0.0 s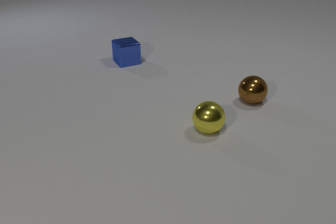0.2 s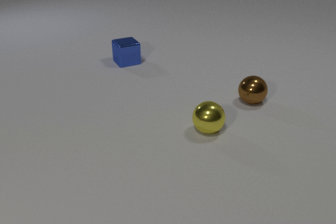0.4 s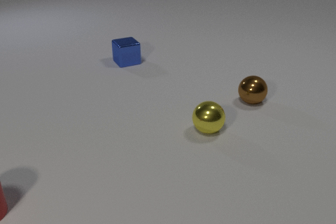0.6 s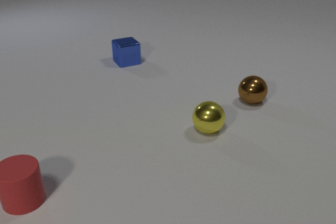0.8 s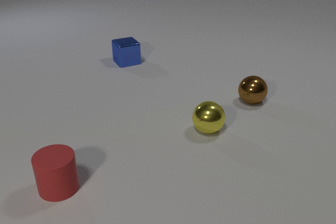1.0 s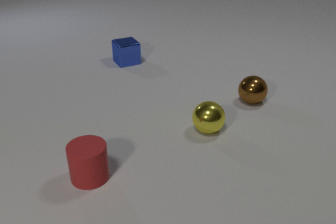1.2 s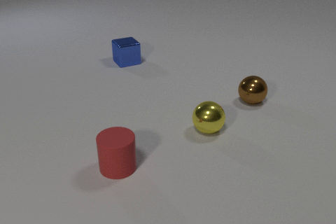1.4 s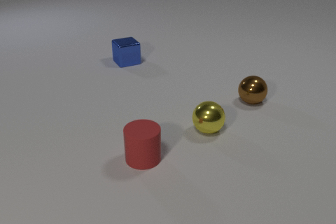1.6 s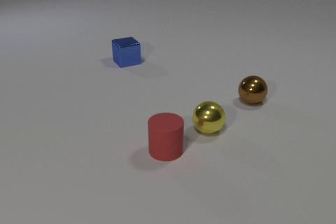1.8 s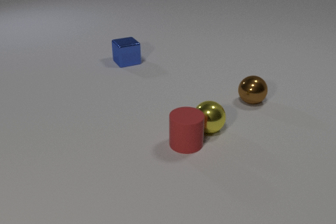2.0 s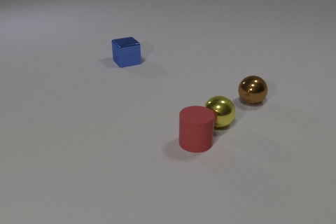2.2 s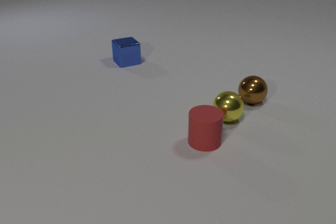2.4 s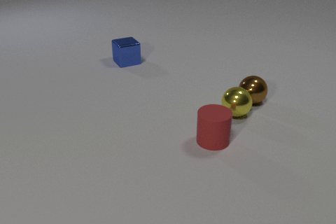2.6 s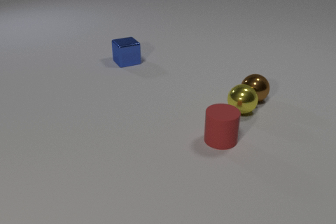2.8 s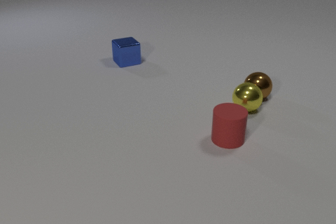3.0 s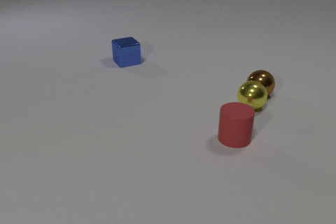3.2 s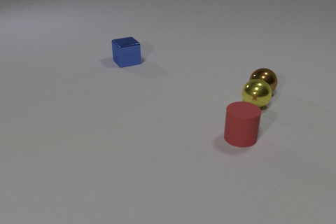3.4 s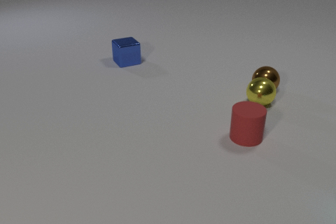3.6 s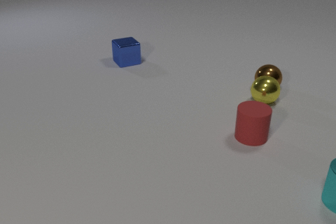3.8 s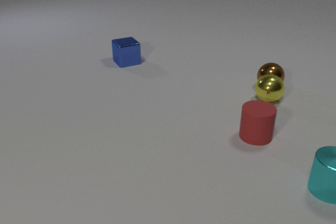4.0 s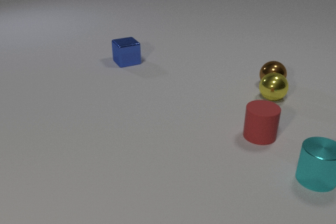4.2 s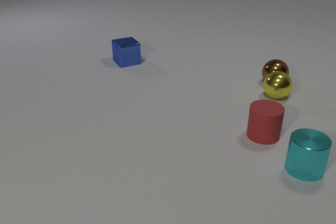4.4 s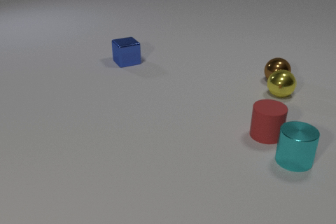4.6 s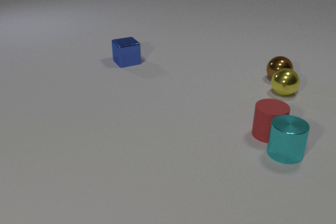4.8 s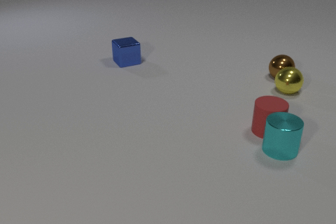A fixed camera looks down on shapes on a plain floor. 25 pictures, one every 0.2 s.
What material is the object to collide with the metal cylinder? rubber.
Are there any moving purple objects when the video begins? no.
How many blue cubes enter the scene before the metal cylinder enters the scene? 0.
0.0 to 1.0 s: The red rubber cylinder comes in at the left edge, slides to the right.
1.0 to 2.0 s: The red rubber cylinder slides to the right and away from the camera. The yellow metal sphere rolls away from the camera and to the right. The red rubber cylinder and the yellow metal sphere collide.
2.0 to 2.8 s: The red rubber cylinder slides to the right. The yellow metal sphere rolls away from the camera and to the right. The brown metal sphere rolls away from the camera. The yellow metal sphere and the brown metal sphere collide.
2.8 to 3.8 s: The red rubber cylinder slides to the right and away from the camera. The yellow metal sphere rolls away from the camera and to the right. The brown metal sphere rolls away from the camera and to the right. The cyan metal cylinder comes in at the right edge, slides to the left and away from the camera.
3.8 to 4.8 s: The red rubber cylinder slides away from the camera and to the right. The yellow metal sphere rolls away from the camera and to the right. The brown metal sphere rolls away from the camera and to the right. The cyan metal cylinder slides to the left and away from the camera. The red rubber cylinder and the cyan metal cylinder collide.
